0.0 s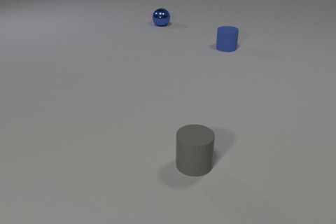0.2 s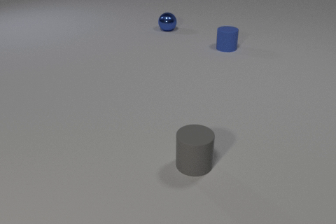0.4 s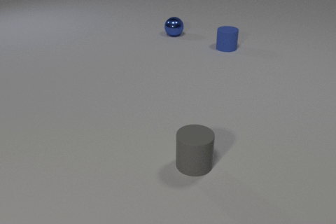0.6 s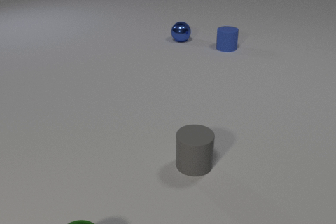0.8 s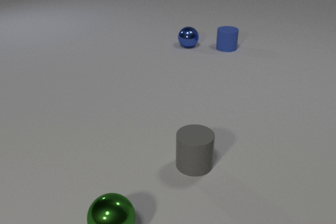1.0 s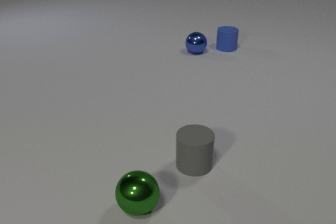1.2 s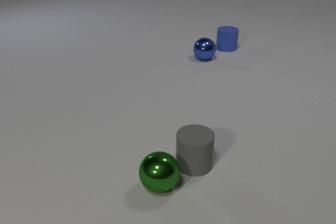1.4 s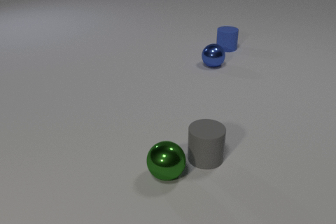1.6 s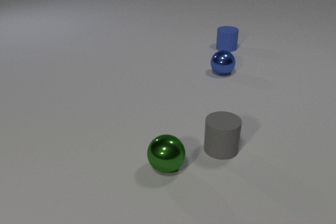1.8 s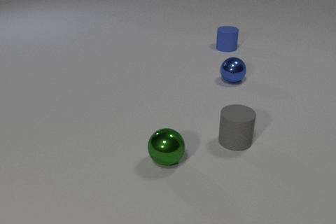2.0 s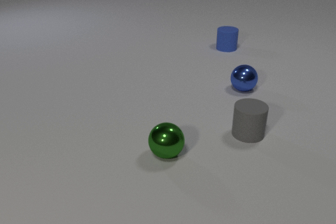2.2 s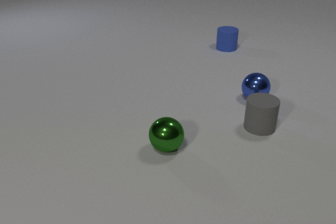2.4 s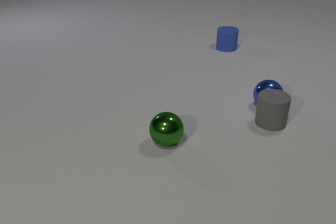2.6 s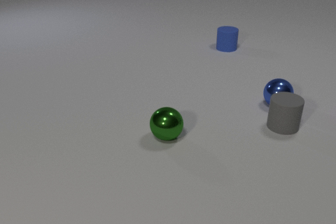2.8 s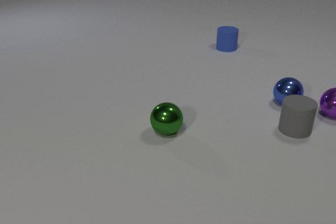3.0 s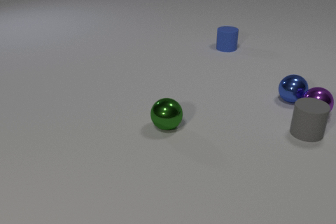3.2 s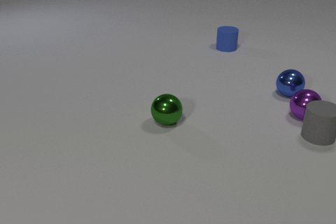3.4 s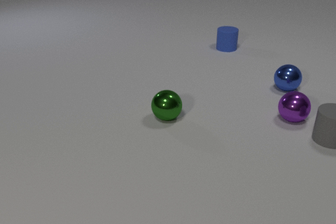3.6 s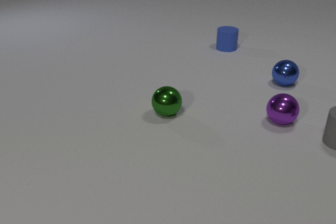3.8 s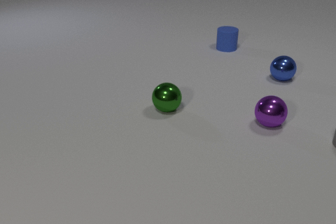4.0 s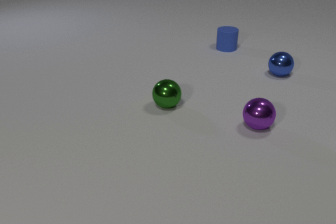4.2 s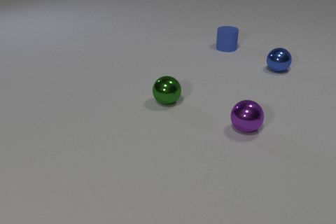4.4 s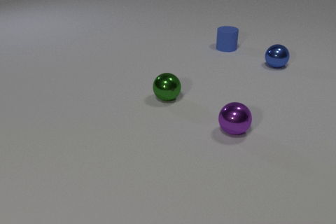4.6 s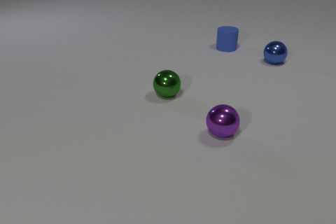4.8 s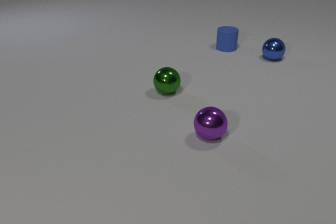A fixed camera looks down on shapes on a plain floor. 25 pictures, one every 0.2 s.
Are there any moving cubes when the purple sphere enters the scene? no.
How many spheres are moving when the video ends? 3.
What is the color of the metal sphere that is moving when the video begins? blue.
0.0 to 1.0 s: The green metal sphere comes in at the bottom edge, rolls away from the camera and to the right. The blue metal sphere rolls toward the camera and to the right.
1.0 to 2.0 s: The green metal sphere rolls away from the camera. The gray rubber cylinder slides away from the camera and to the right. The blue metal sphere rolls toward the camera and to the right. The green metal sphere and the gray rubber cylinder collide.
2.0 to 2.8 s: The green metal sphere rolls away from the camera. The gray rubber cylinder slides to the right and away from the camera. The purple metal sphere comes in at the right edge, rolls to the left. The blue metal sphere rolls to the right and toward the camera. The gray rubber cylinder and the blue metal sphere collide.
2.8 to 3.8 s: The green metal sphere rolls away from the camera. The gray rubber cylinder slides to the right. The purple metal sphere rolls to the left and toward the camera. The blue metal sphere rolls away from the camera. The purple metal sphere and the blue metal sphere collide.
3.8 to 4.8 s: The green metal sphere rolls away from the camera. The gray rubber cylinder leaves at the right edge. The purple metal sphere rolls to the left and toward the camera. The blue metal sphere rolls away from the camera.
